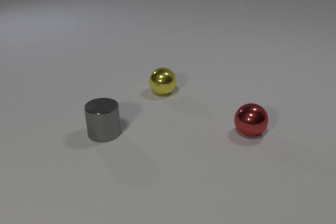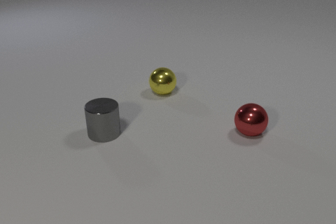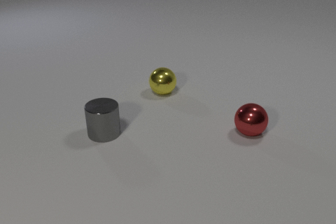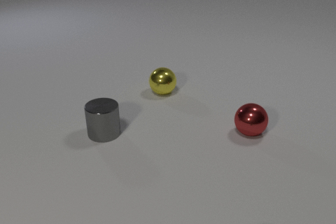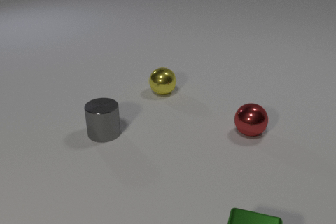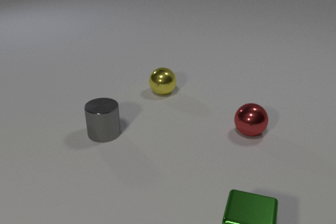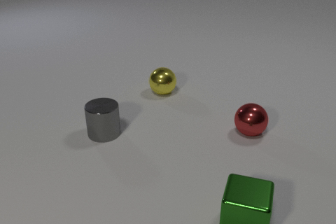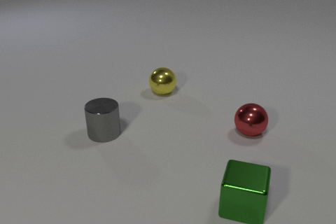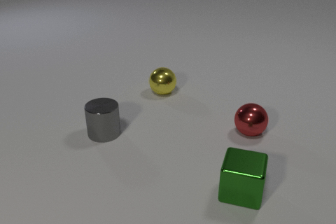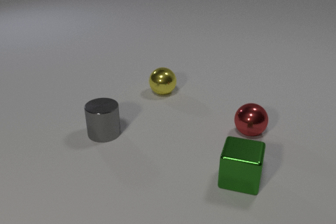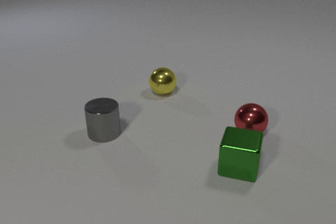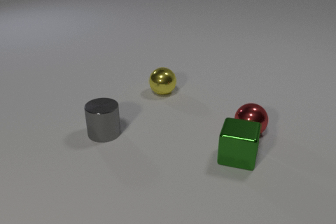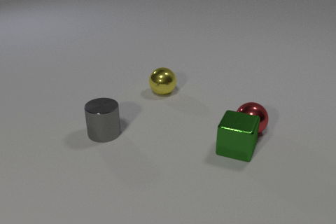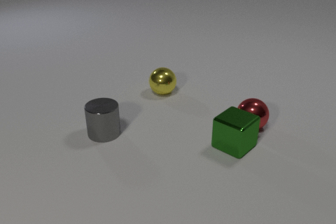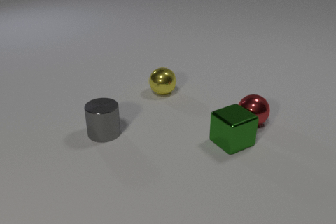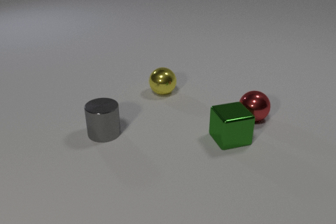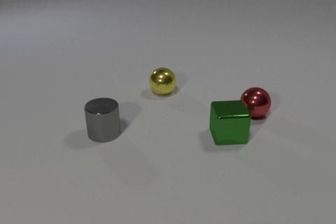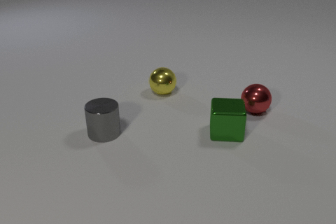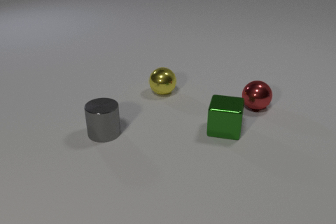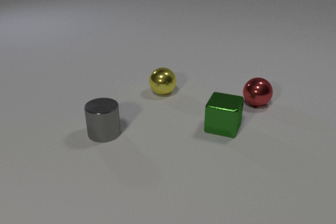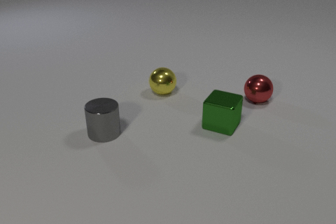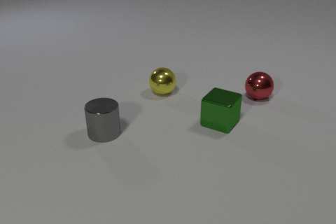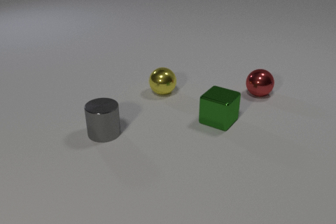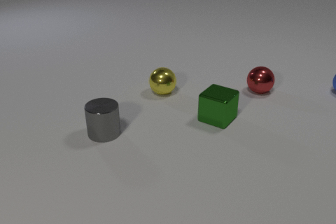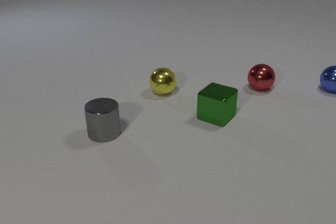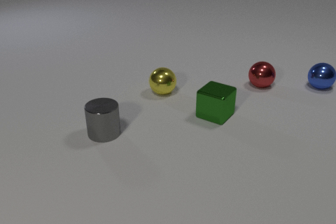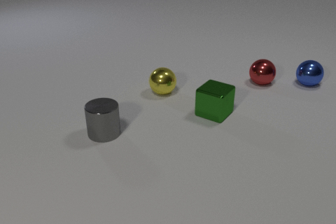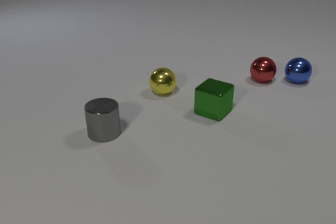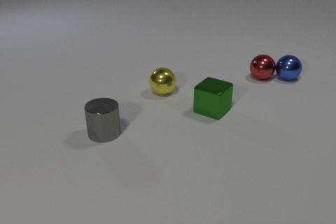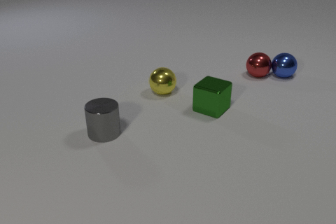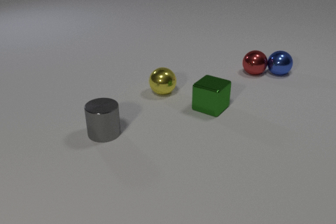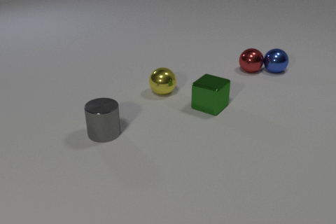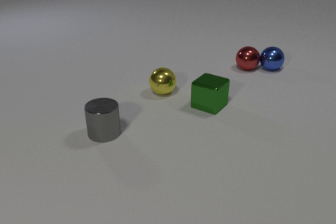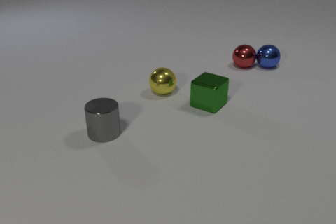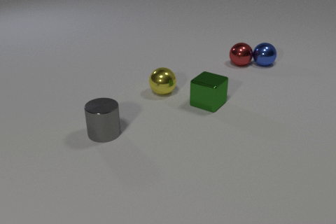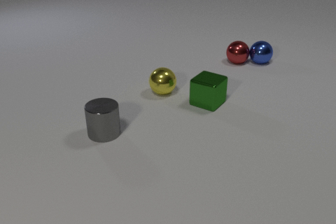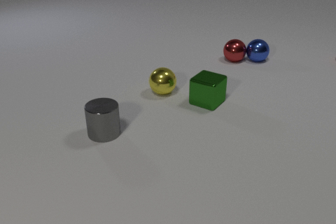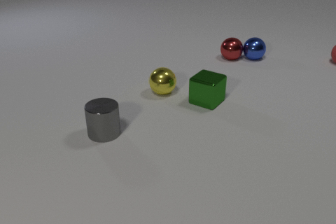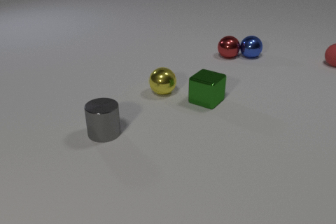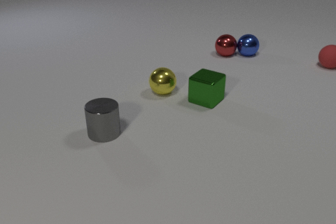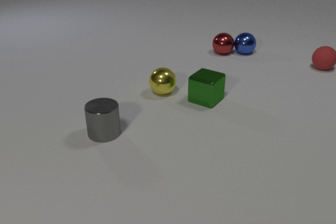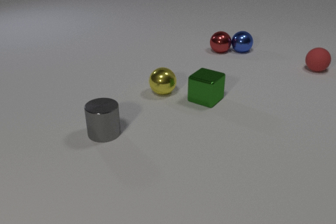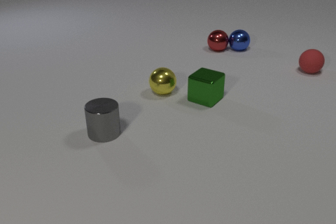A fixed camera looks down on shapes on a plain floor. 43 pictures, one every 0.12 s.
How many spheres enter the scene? 2.
How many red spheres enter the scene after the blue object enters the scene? 1.
What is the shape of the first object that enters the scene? cube.
0.00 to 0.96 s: The green metal cube comes in at the bottom edge, slides away from the camera.
0.96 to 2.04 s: The green metal cube slides away from the camera, spins so that its near face slides to the left, clockwise seen from above. The red metal sphere rolls away from the camera. The green metal cube and the red metal sphere collide.
2.04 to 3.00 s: The green metal cube slides away from the camera, spins so that its near face slides to the left, clockwise seen from above. The red metal sphere rolls away from the camera. The blue metal sphere comes in at the right edge, rolls to the left.
3.00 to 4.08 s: The green metal cube slides away from the camera. The red metal sphere rolls away from the camera and to the left. The blue metal sphere rolls to the left and away from the camera. The red metal sphere and the blue metal sphere collide.
4.08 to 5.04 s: The green metal cube slides away from the camera. The red metal sphere rolls away from the camera and to the left. The red rubber sphere comes in at the right edge, rolls toward the camera and to the left. The blue metal sphere rolls away from the camera and to the left.
